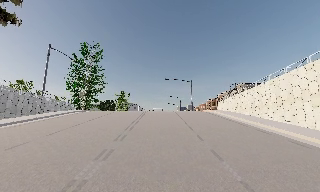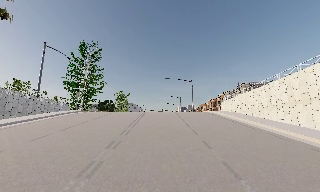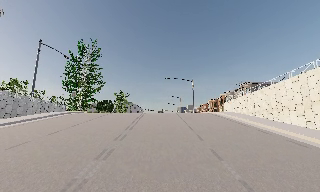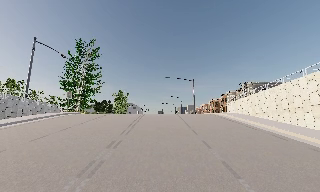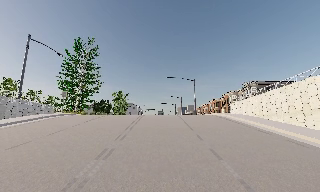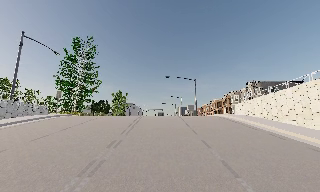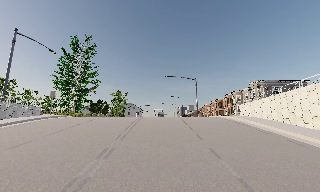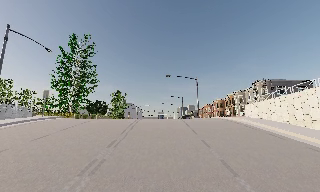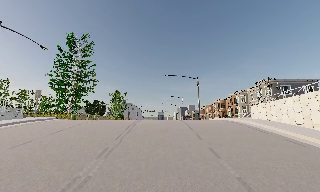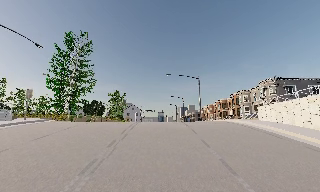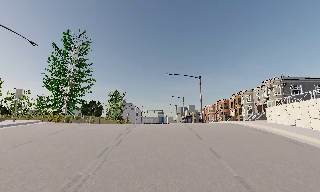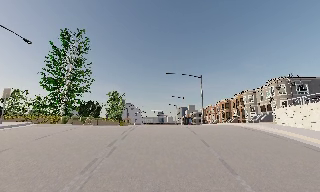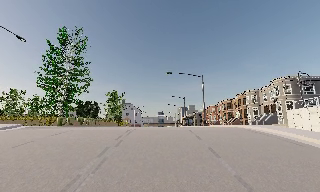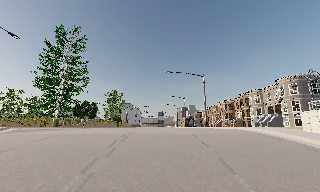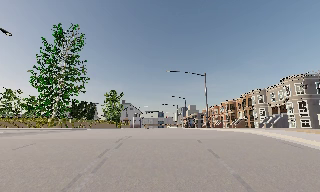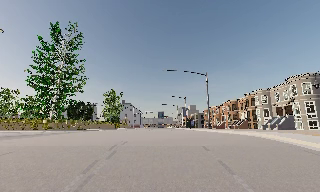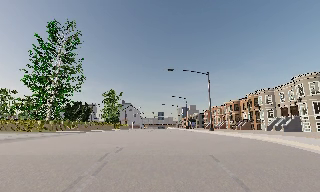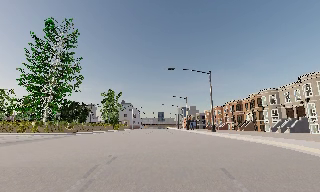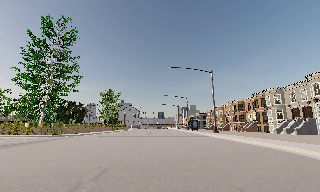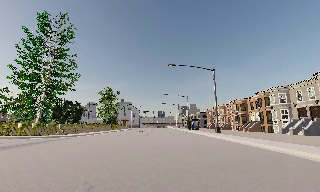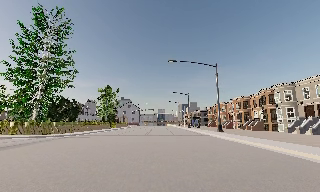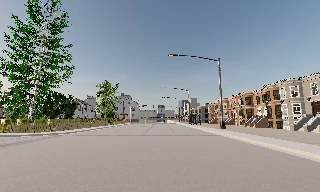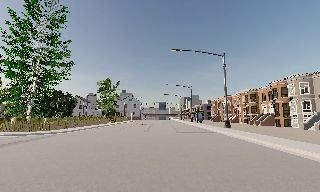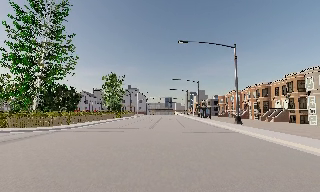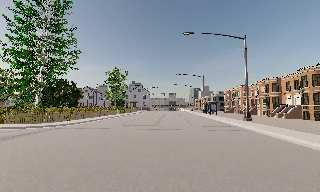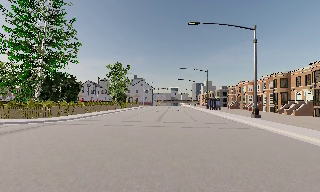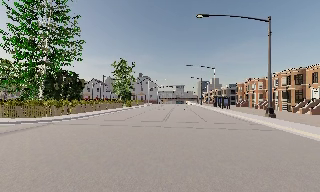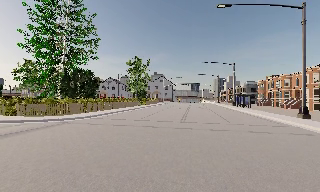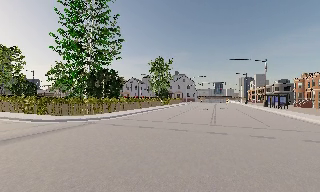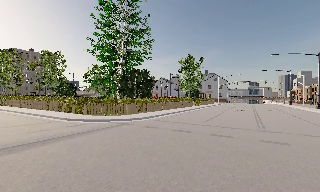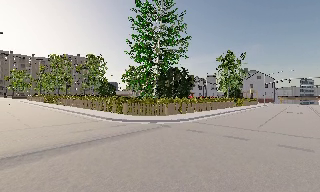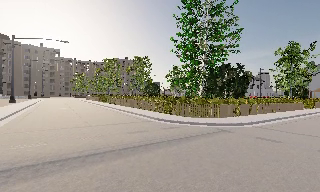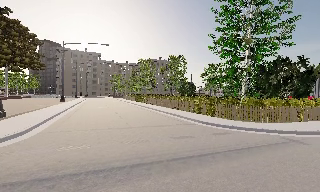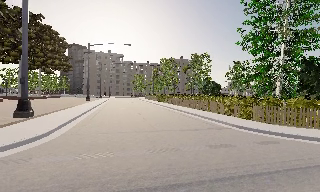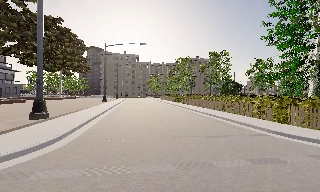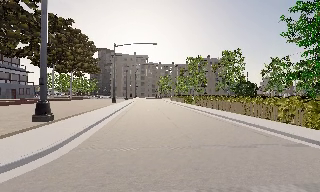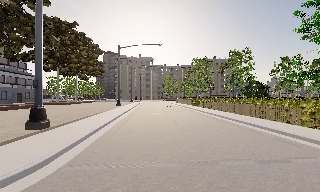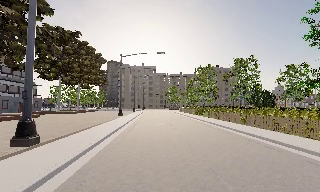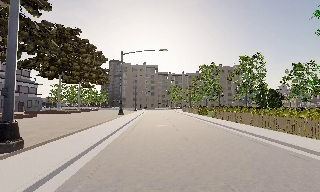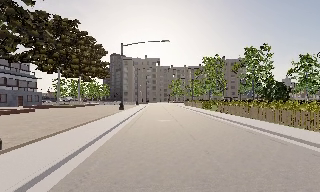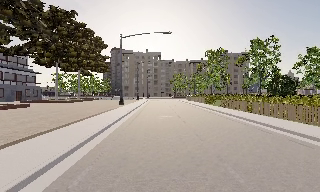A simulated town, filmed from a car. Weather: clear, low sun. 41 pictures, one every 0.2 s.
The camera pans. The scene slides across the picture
to the right.
The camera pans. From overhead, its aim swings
counterclockwise.
0.0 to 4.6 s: The camera travels forward, about 25 m, so what stands in front looms larger.
4.6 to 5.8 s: The scene slides to the right, as the camera pans about 25 degrees to its left. It travels forward, about 6 m, so what stands in front looms larger.
5.8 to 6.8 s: The camera pans to its left, which is counterclockwise from overhead, by about 50 degrees. It travels forward and to its left, about 5 m.
6.8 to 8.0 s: The camera travels forward, about 6 m, so what stands in front looms larger.
The film runs forward here.
